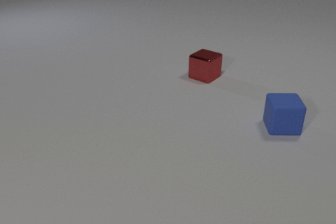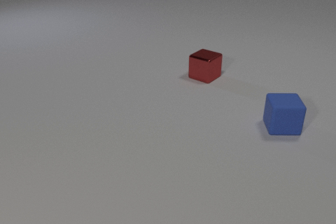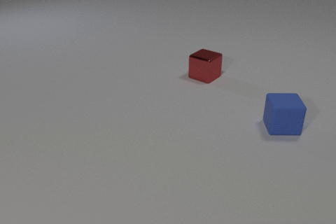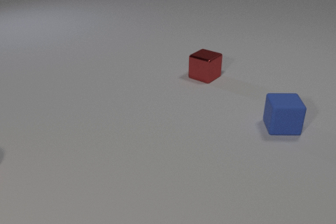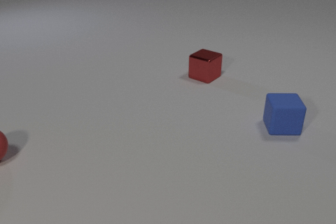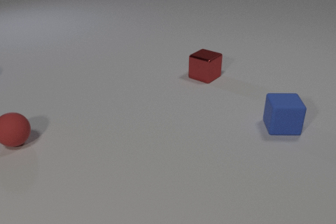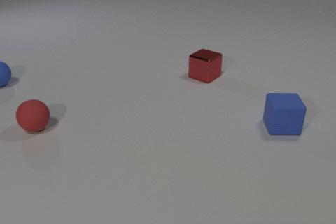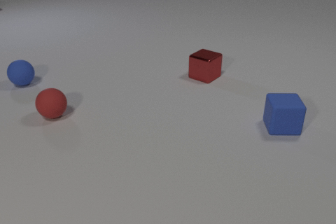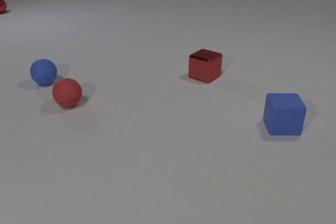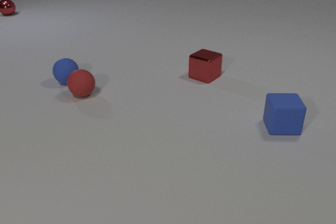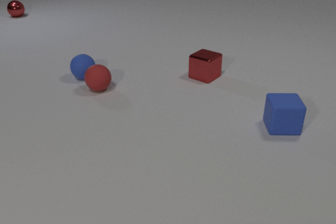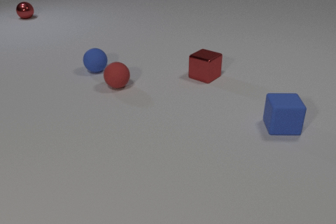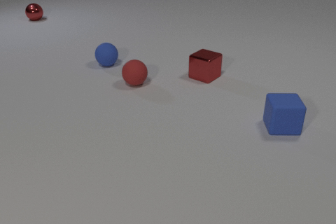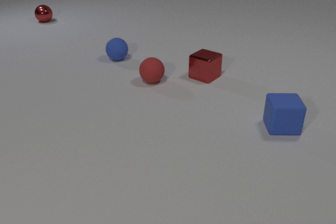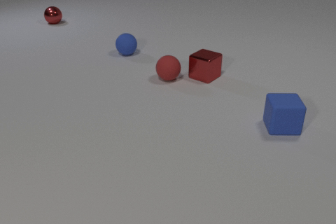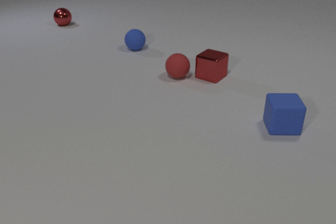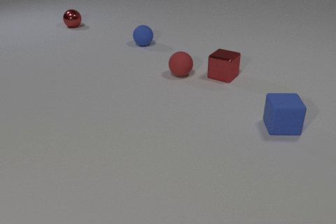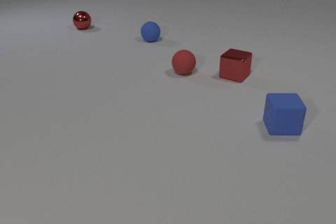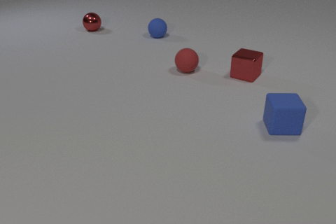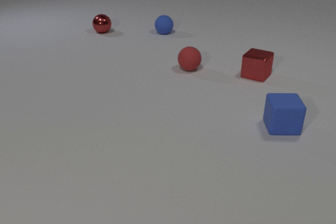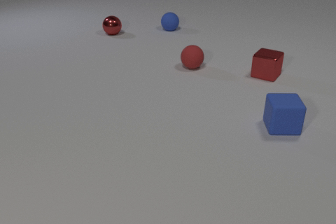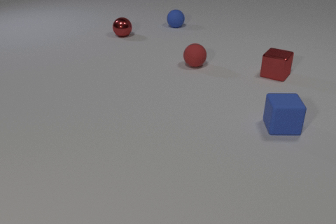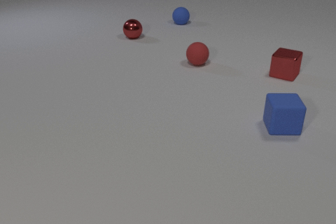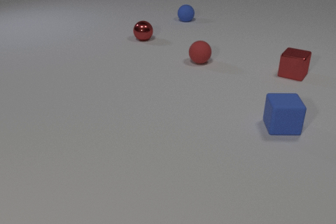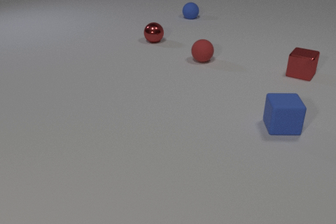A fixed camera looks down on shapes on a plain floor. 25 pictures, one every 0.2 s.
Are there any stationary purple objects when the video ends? no.
What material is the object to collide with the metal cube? rubber.
How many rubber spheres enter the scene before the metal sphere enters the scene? 2.
0.0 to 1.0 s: The red rubber sphere comes in at the left edge, rolls to the right and away from the camera.
1.0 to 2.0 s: The red rubber sphere rolls away from the camera and to the right. The blue rubber sphere comes in at the left edge, rolls to the right. The red metal sphere comes in at the left edge, rolls toward the camera and to the right. The red rubber sphere and the blue rubber sphere collide.
2.0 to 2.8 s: The red rubber sphere rolls to the right. The blue rubber sphere rolls away from the camera and to the right. The red metal sphere rolls toward the camera and to the right.
2.8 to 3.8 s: The red rubber sphere rolls away from the camera and to the right. The blue rubber sphere rolls away from the camera and to the right. The red metal cube slides to the right. The red metal sphere rolls to the right and toward the camera. The red rubber sphere and the red metal cube collide.
3.8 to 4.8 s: The red rubber sphere rolls away from the camera and to the right. The blue rubber sphere rolls away from the camera and to the right. The red metal cube slides to the right. The red metal sphere rolls to the right and toward the camera.
